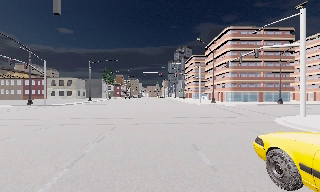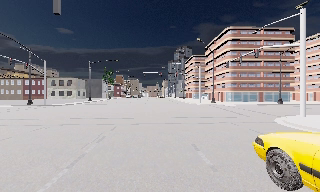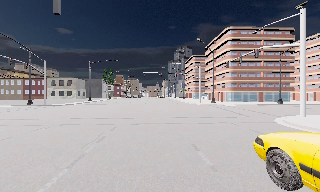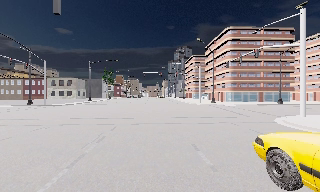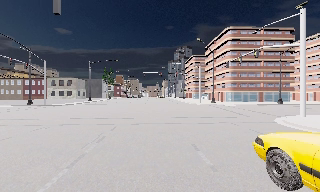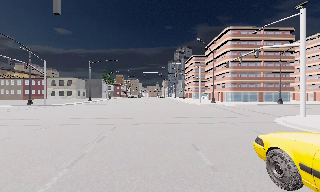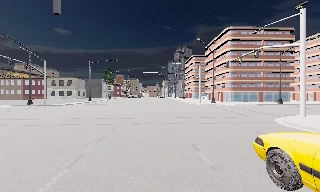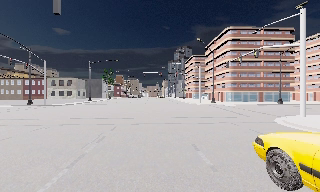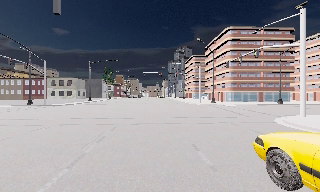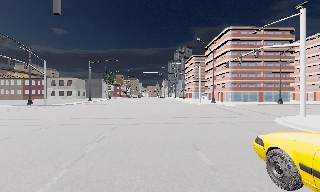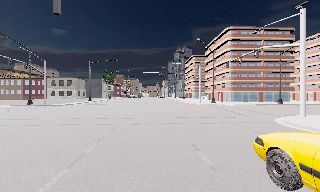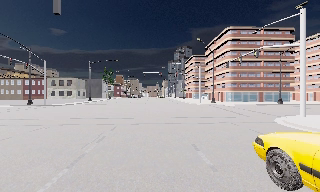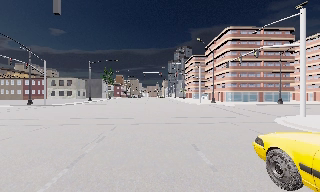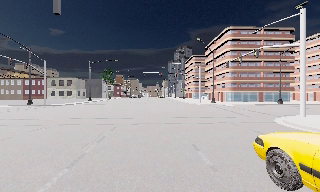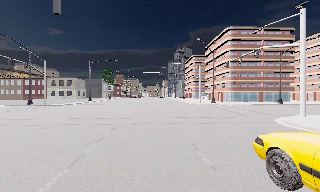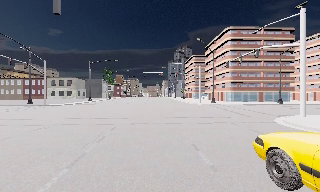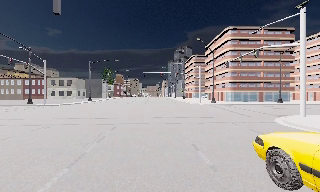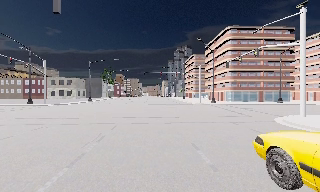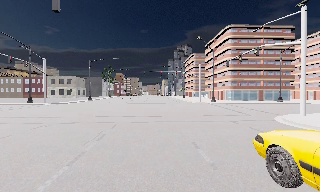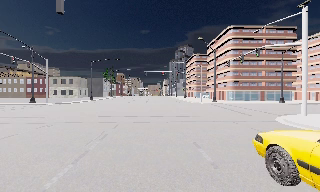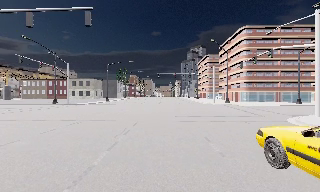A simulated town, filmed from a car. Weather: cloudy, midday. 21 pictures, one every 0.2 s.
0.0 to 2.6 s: The camera keeps its place and its aim.
2.6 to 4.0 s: The camera travels backward, about 1 m, so what stands in front gets smaller. It gains speed.
The film runs backward here.
